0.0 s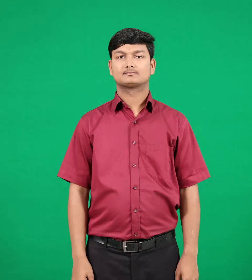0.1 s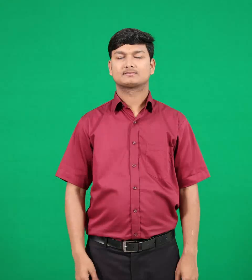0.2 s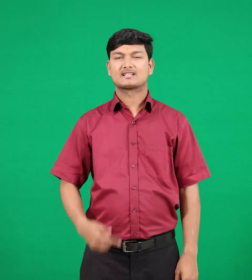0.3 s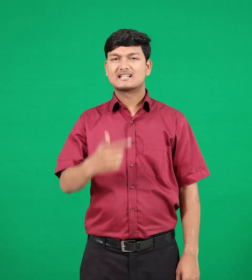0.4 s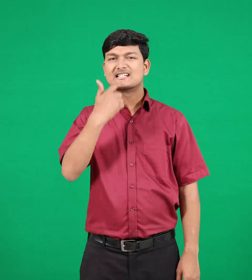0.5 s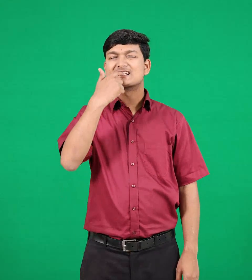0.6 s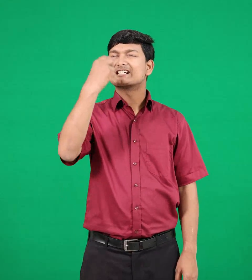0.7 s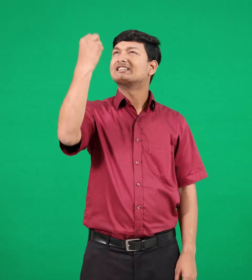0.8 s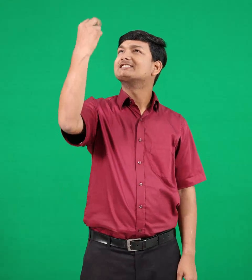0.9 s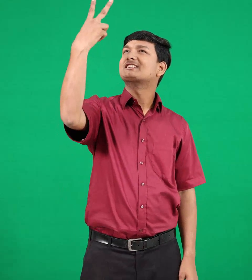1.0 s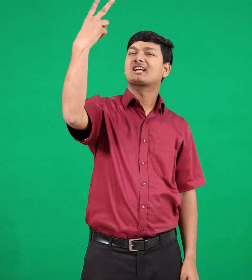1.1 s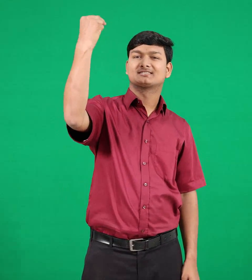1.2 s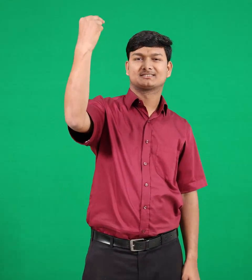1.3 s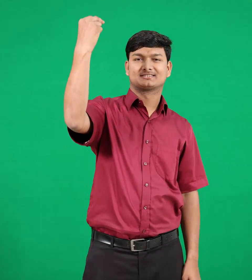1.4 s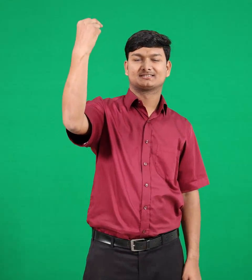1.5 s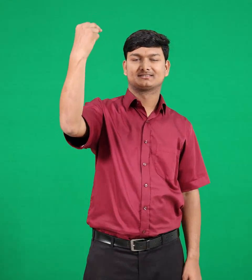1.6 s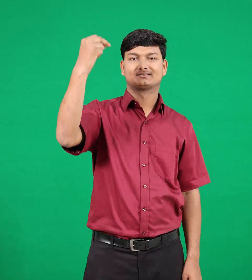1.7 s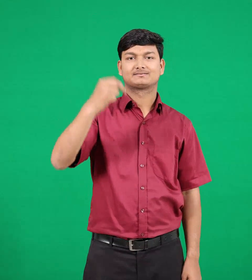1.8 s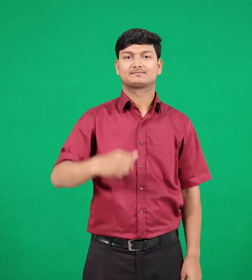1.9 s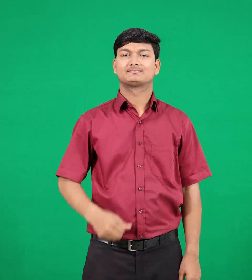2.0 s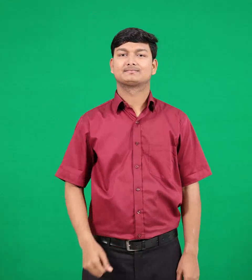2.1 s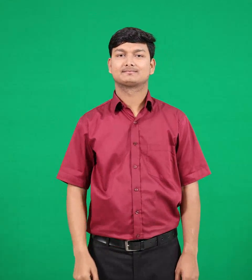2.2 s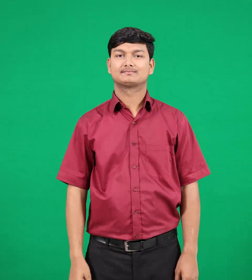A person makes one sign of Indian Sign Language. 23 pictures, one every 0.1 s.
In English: star
